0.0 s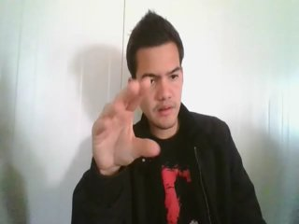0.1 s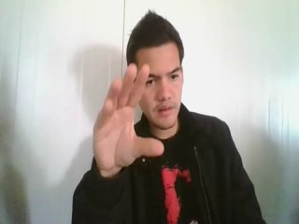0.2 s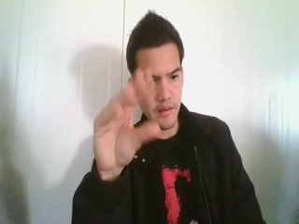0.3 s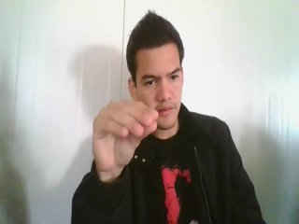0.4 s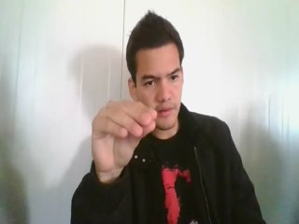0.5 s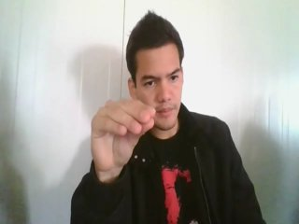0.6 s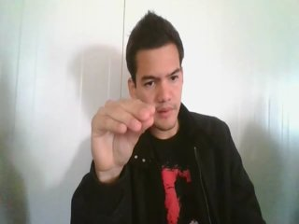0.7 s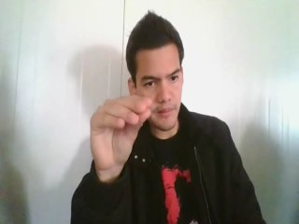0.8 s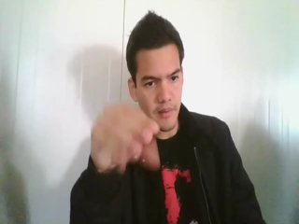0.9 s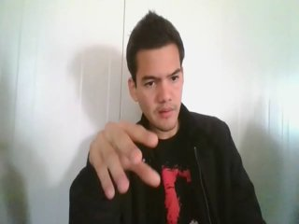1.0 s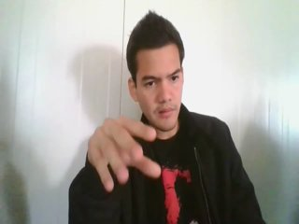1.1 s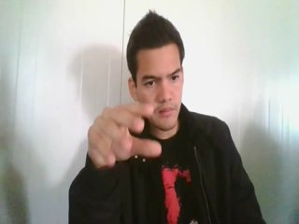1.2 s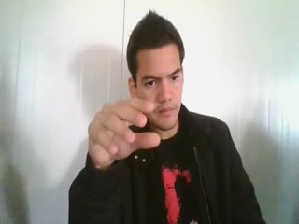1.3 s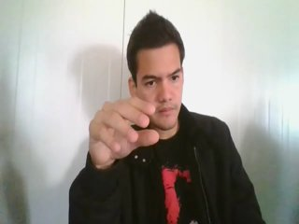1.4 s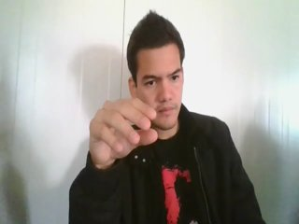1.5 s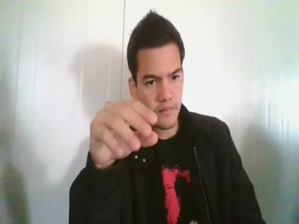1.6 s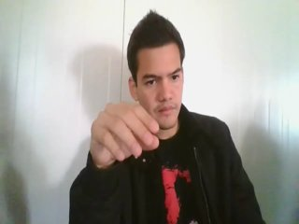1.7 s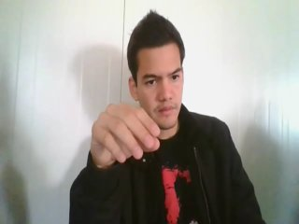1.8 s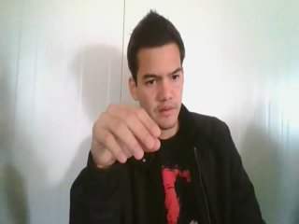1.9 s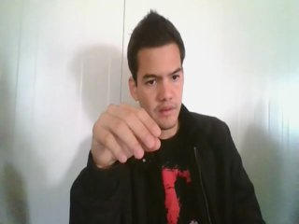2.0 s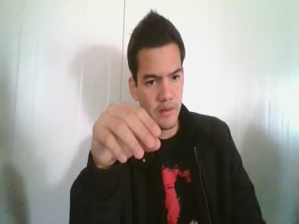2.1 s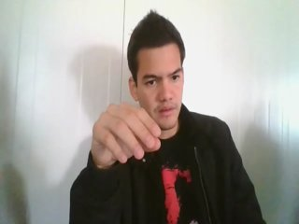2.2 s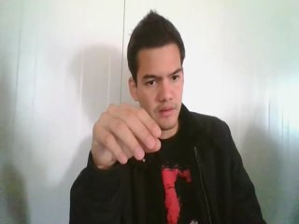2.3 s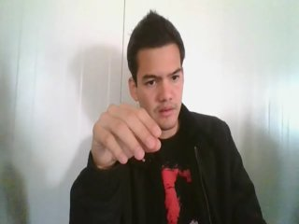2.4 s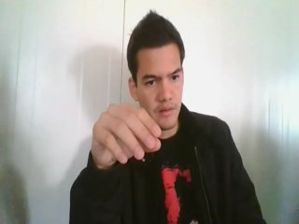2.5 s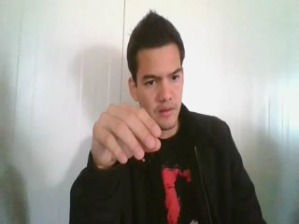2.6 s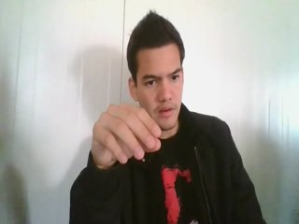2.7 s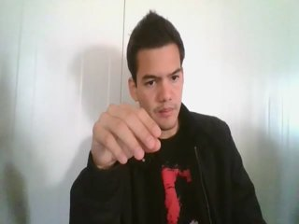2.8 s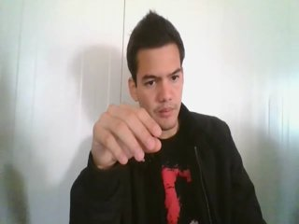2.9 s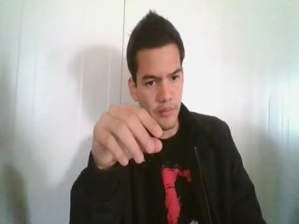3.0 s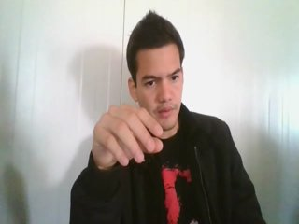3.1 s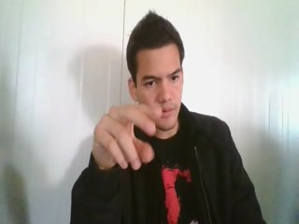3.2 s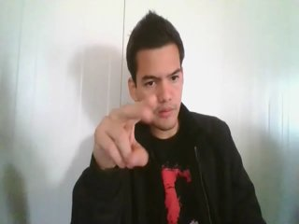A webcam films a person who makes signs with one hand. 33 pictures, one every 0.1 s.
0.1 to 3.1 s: On the screen the hand sweeps downward. The name of the sign: Throw down.
